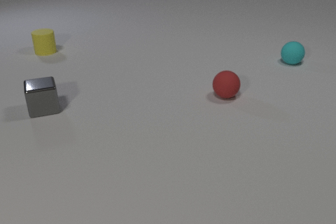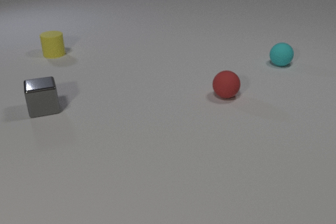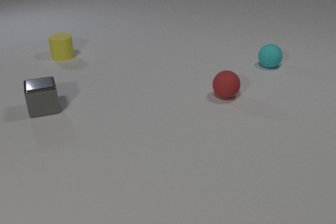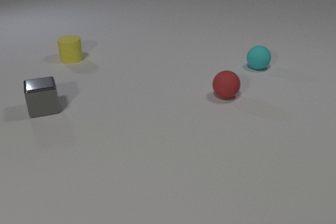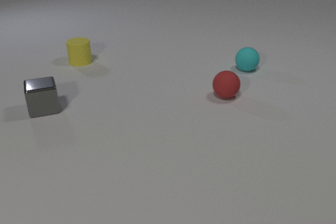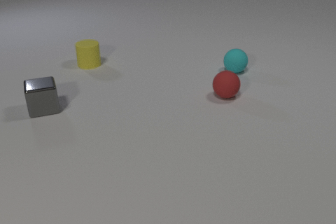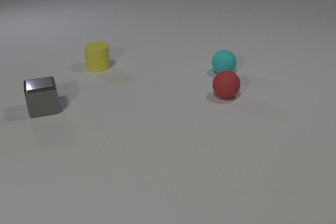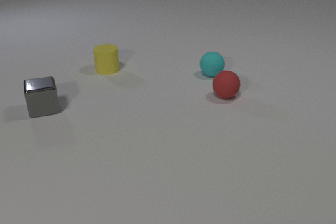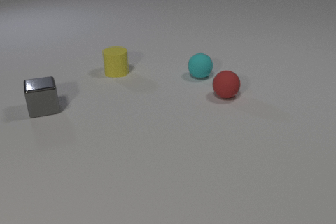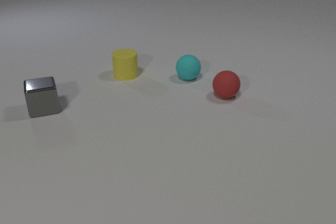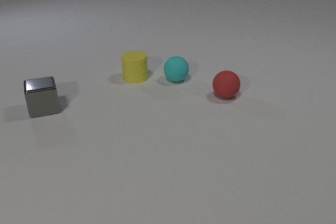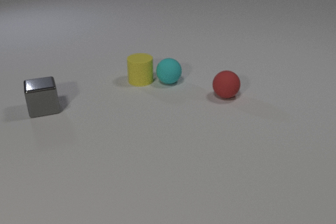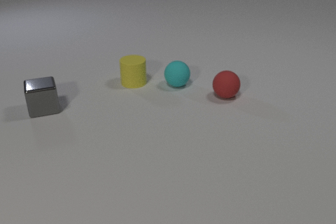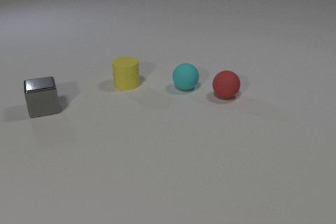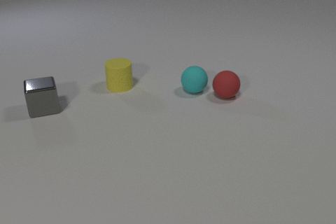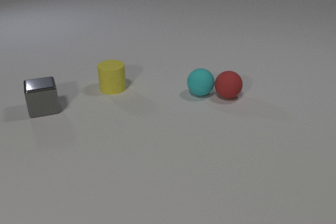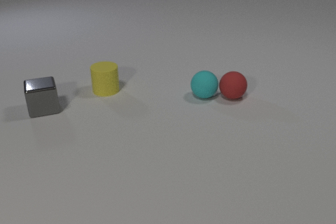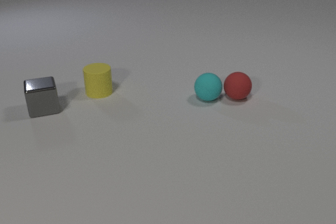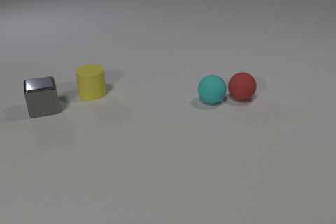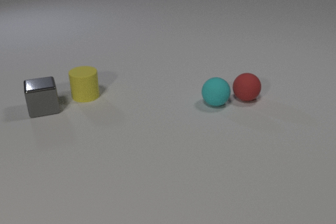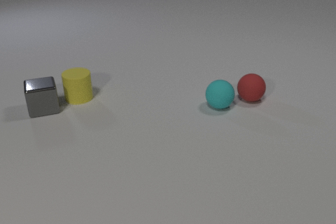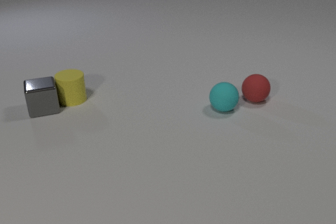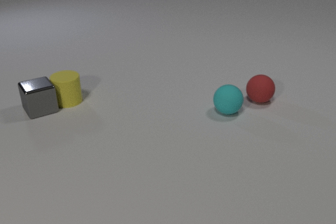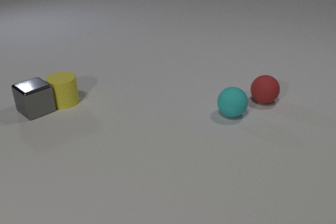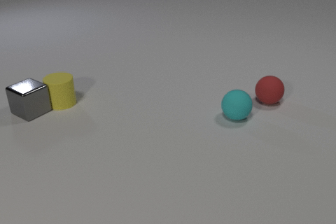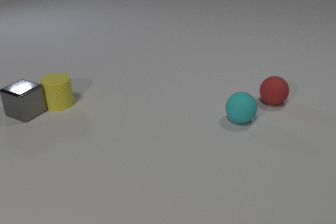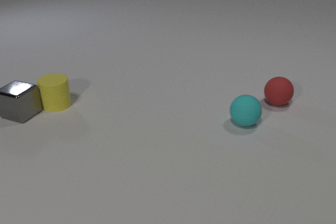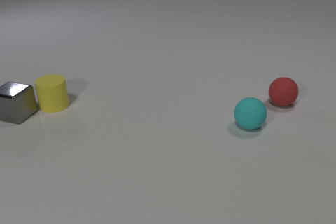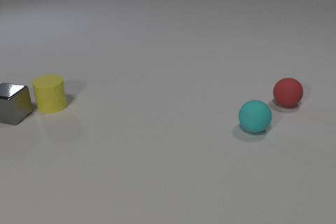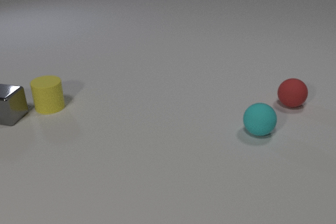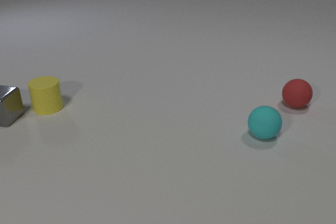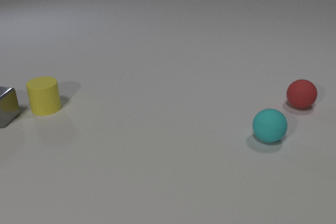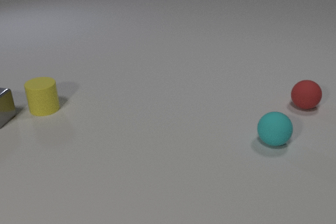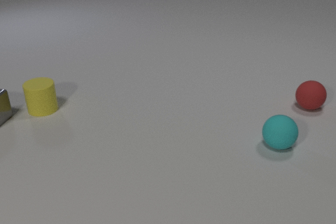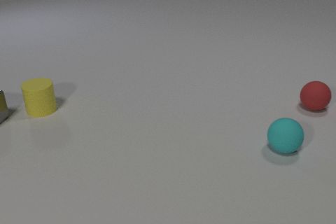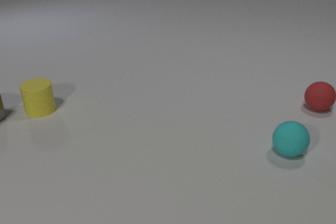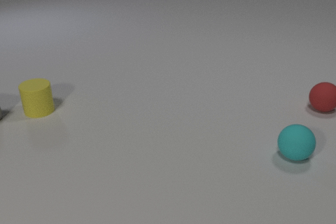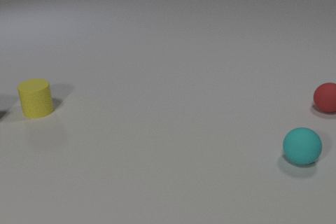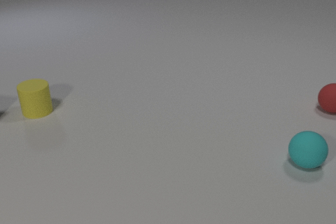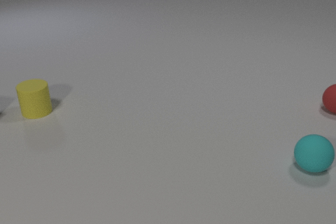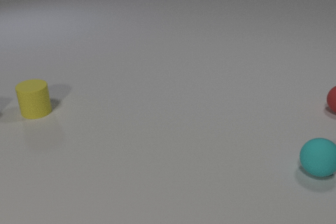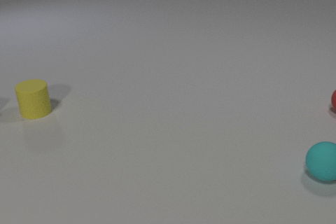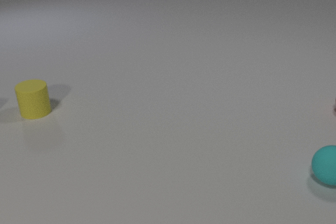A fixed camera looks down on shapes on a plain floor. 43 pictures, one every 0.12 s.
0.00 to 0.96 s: The yellow rubber cylinder slides toward the camera and to the right. The cyan rubber sphere rolls to the left and toward the camera.
0.96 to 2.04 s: The yellow rubber cylinder slides toward the camera and to the left. The cyan rubber sphere rolls toward the camera. The red rubber sphere rolls to the right. The yellow rubber cylinder and the cyan rubber sphere collide. The cyan rubber sphere and the red rubber sphere collide.
2.04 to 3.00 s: The yellow rubber cylinder slides to the left and toward the camera. The cyan rubber sphere rolls toward the camera and to the right. The red rubber sphere rolls to the right. The gray metal cube slides to the left, spins counterclockwise seen from above by about 45 degrees, its near face sliding to the right. The yellow rubber cylinder and the gray metal cube collide.
3.00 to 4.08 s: The yellow rubber cylinder slides to the left and toward the camera. The cyan rubber sphere rolls to the right and toward the camera. The red rubber sphere rolls to the right. The gray metal cube slides to the left.
4.08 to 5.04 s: The cyan rubber sphere rolls to the right and toward the camera. The red rubber sphere rolls to the right. The gray metal cube slides to the left, leaves at the left edge.
Are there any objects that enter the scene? no.
How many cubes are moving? 1.
How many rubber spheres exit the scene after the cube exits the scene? 1.
